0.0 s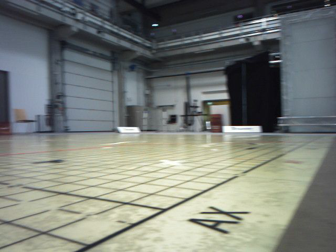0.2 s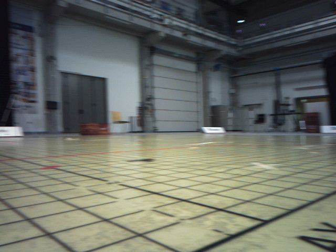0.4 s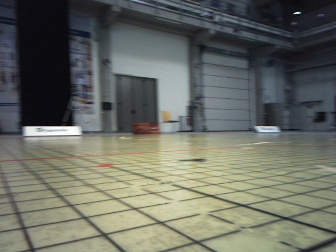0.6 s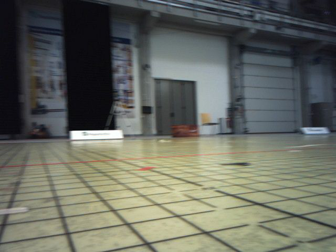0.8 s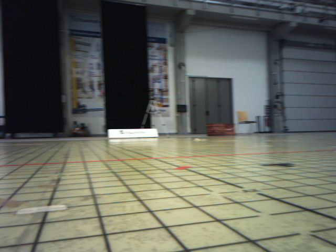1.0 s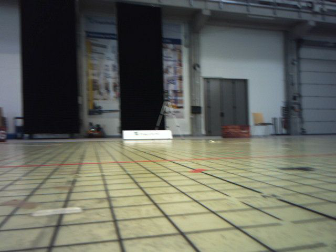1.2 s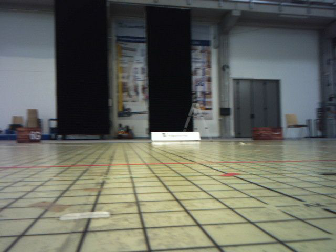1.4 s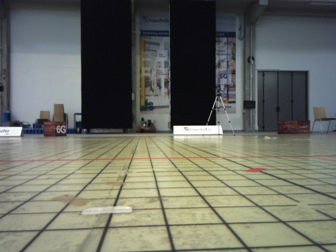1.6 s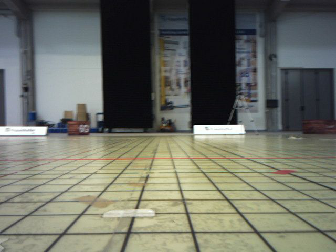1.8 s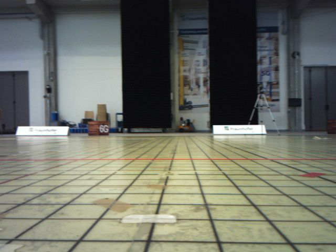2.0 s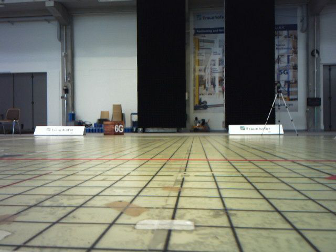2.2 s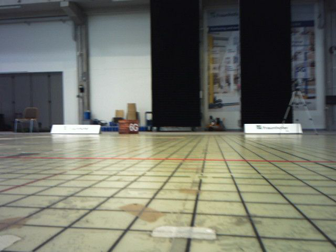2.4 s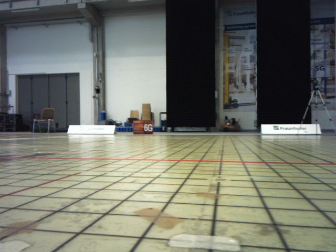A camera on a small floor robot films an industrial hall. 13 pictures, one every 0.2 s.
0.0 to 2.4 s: The camera pans to its left, which is counterclockwise from overhead, by about 60 degrees. It travels forward, about 0.4 m.
The film runs forward here.
